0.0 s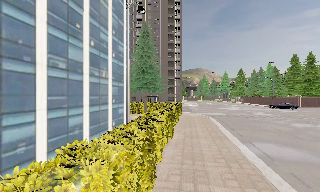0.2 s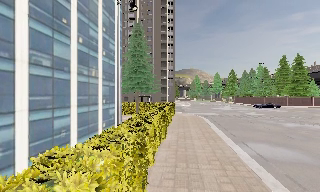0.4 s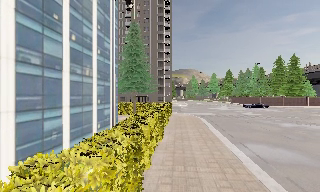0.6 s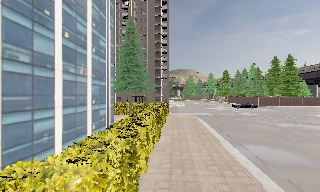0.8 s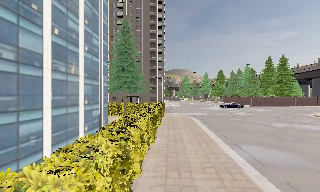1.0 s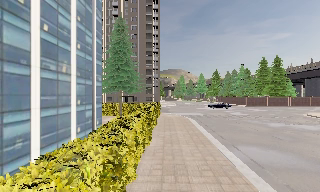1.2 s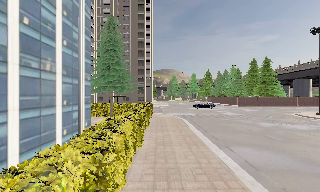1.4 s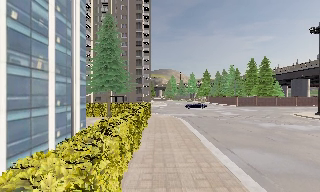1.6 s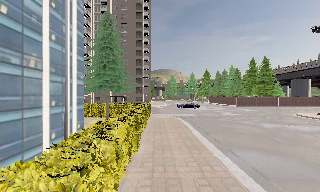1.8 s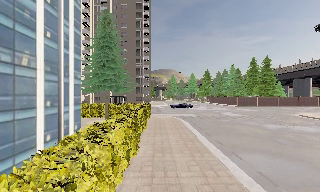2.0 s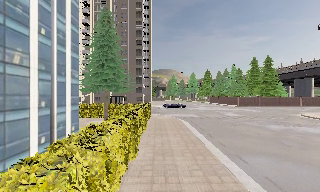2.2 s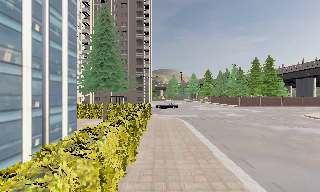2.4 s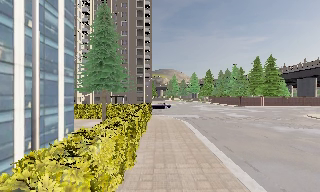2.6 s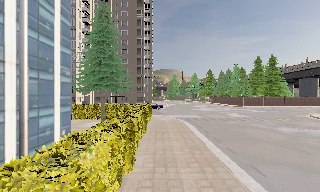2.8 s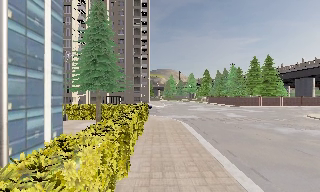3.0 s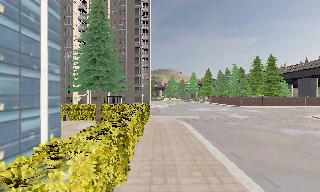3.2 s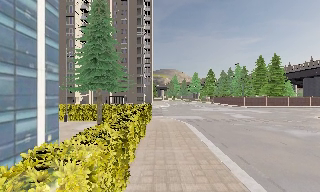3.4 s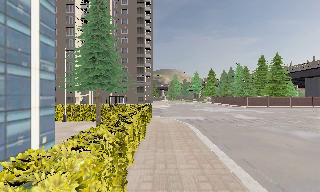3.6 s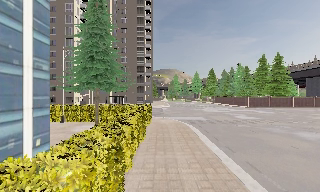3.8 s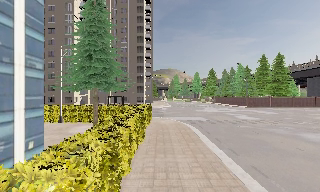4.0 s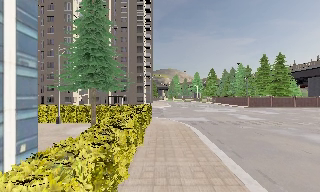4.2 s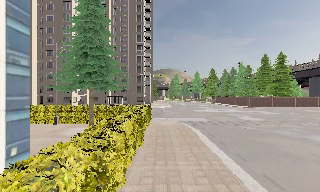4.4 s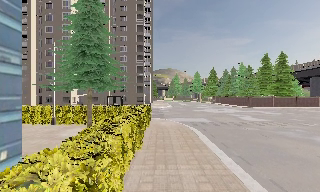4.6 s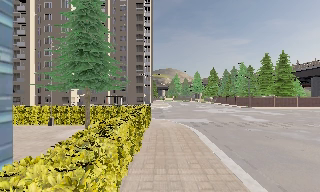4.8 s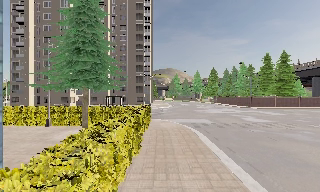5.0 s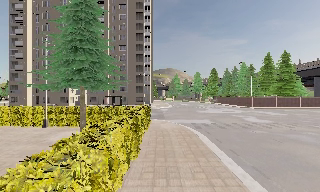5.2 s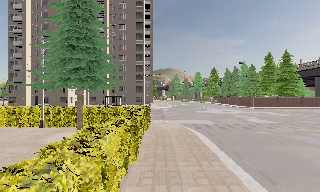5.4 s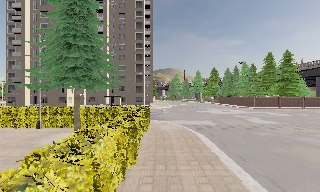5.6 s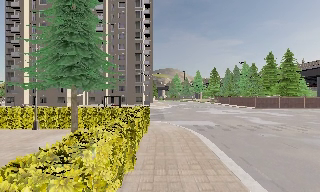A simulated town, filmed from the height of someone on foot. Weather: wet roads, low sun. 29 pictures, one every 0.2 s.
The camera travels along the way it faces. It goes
forward.
0.0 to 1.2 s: The scene slides to the left, as the camera pans about 10 degrees to its right. It travels forward, about 1.5 m, so what stands in front looms larger.
1.2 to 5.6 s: The camera travels forward, about 8 m, so what stands in front looms larger.
The film runs forward here.
